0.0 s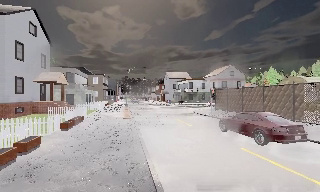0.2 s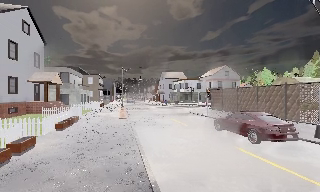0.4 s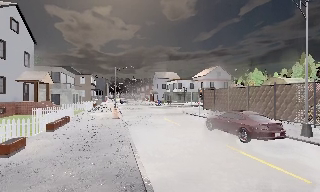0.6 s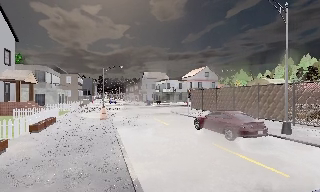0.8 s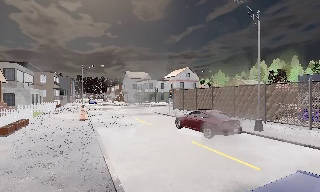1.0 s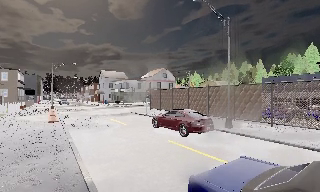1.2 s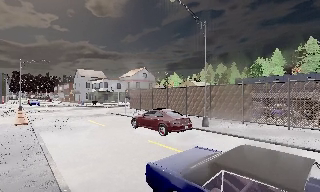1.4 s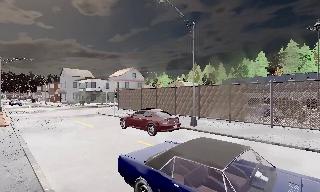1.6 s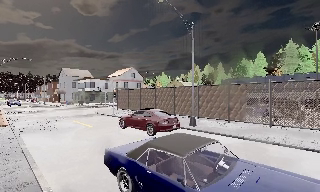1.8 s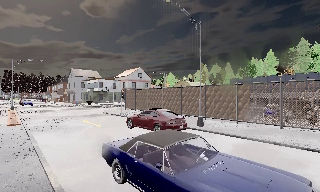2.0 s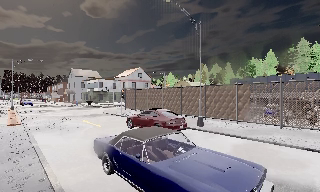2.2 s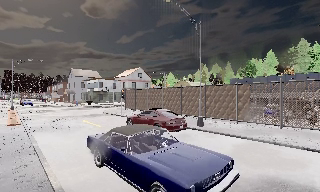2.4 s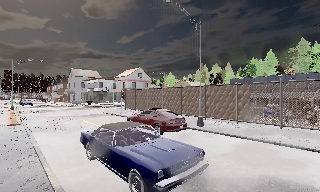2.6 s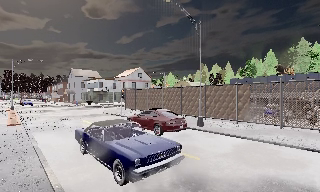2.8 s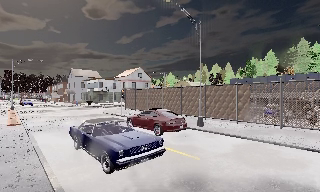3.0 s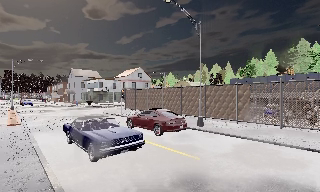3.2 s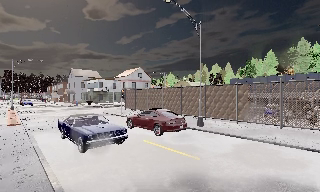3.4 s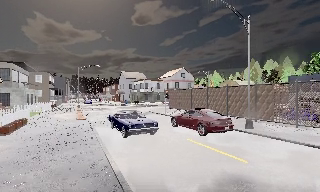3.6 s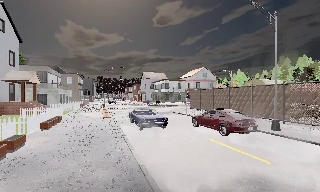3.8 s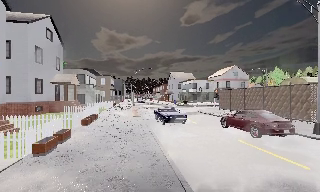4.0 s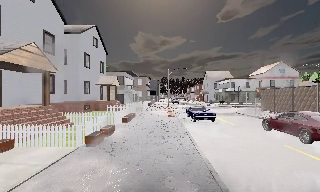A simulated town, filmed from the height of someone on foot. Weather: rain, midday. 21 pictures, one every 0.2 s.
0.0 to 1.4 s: The camera pans to its right, which is clockwise from overhead, by about 35 degrees.
1.4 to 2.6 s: The camera shifts only a little, or ends up much as it began.
2.6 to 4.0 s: The scene slides to the right, as the camera pans about 45 degrees to its left. It travels backward, about 1.5 m. It gains speed.
The film runs backward here.
